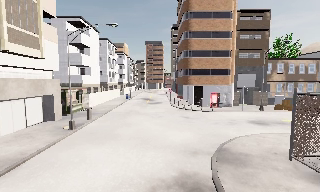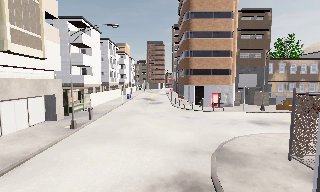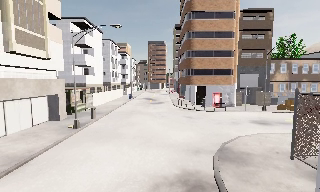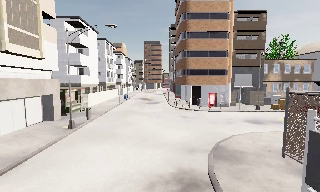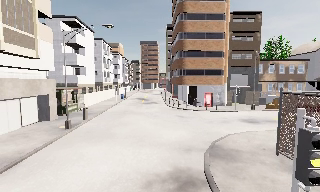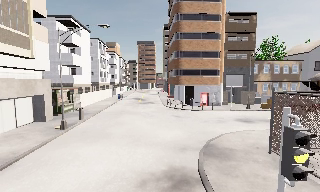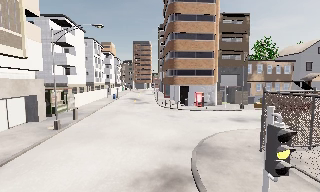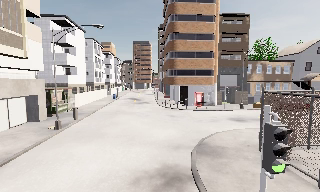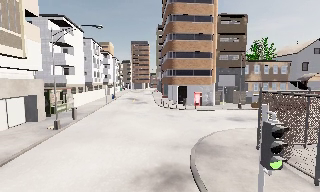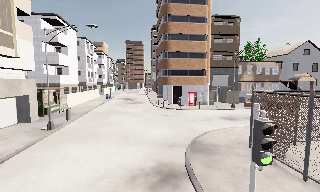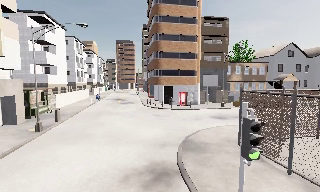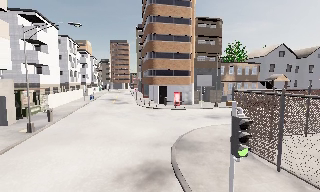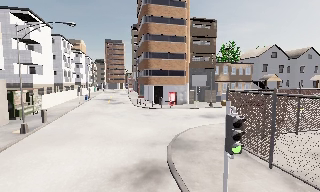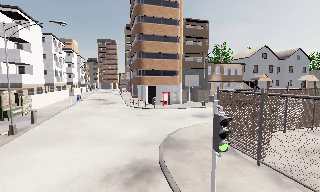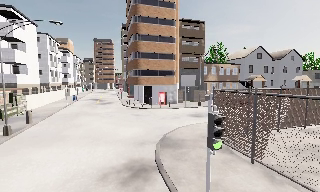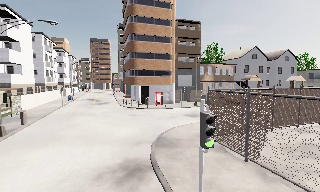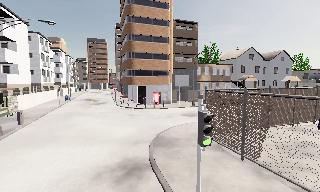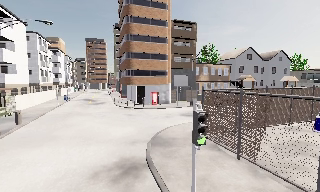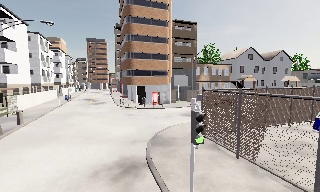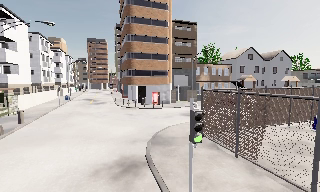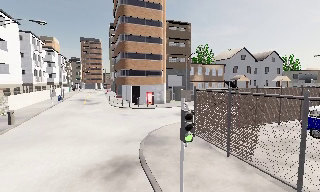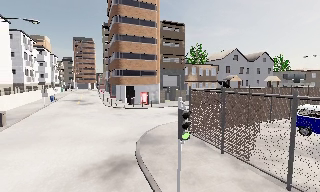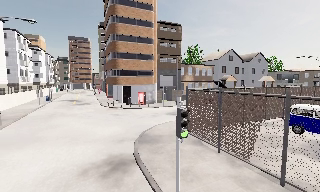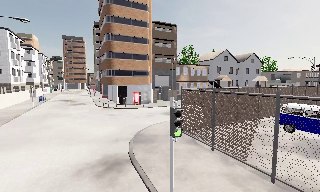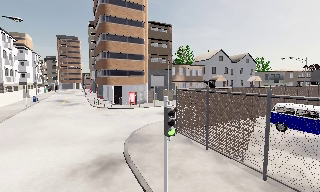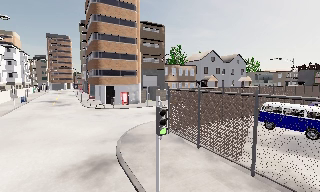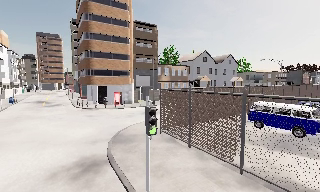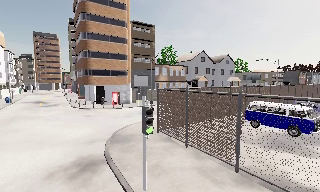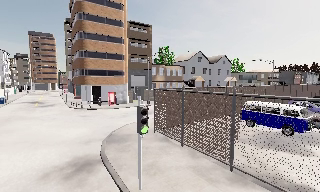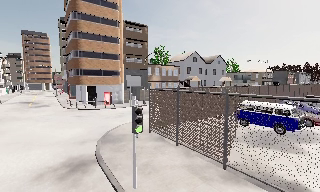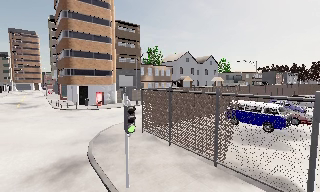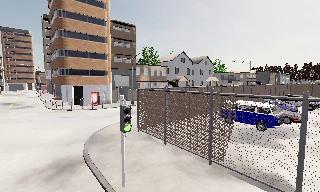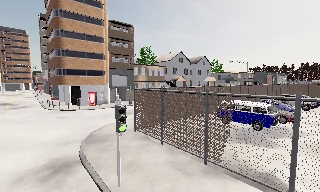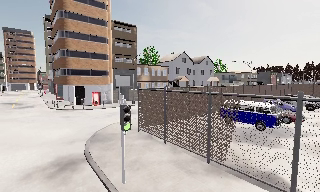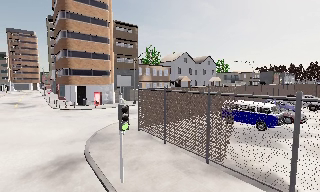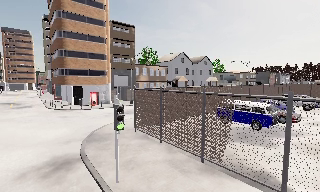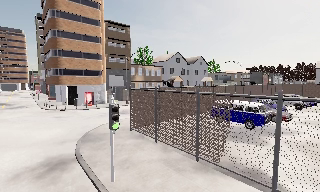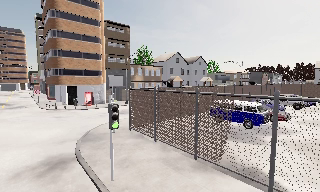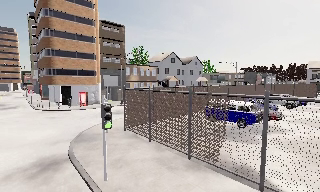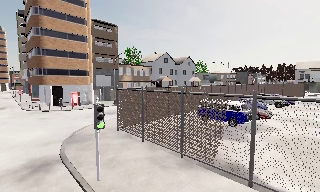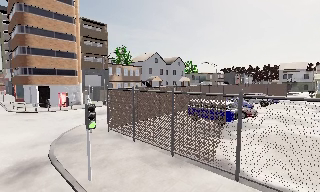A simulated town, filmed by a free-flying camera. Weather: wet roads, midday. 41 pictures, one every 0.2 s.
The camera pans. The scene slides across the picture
to the left.
The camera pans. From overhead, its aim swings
clockwise.
0.0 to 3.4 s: The scene slides to the left, as the camera pans about 20 degrees to its right. It travels backward, about 1.5 m, so what stands in front gets smaller.
3.4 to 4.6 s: The camera travels backward, about 0.5 m, so what stands in front gets smaller.
4.6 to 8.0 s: The camera swings to its right by about 20 degrees, and the scene slides to the left. It travels backward and to its right, about 1.5 m, so what stands in front gets smaller.
The film runs backward here.
